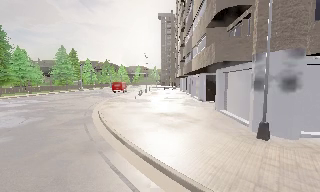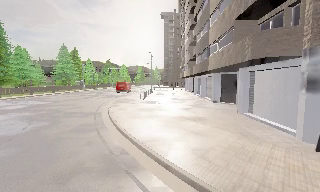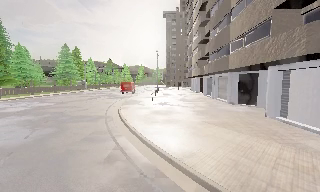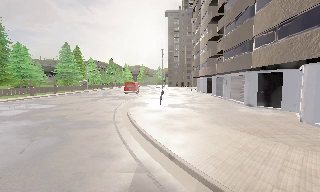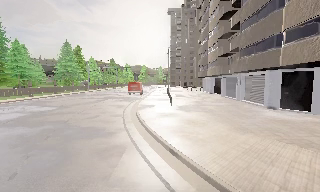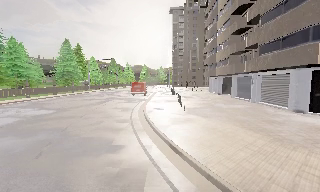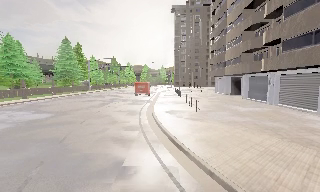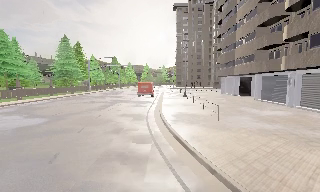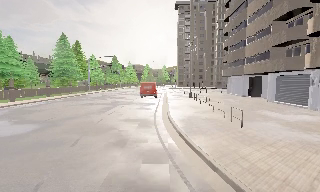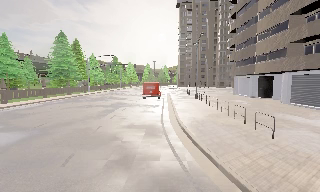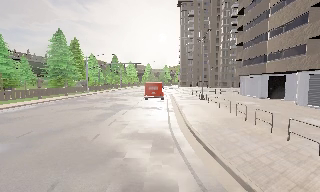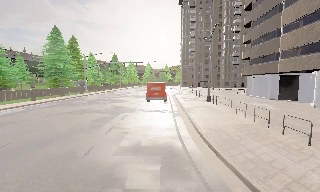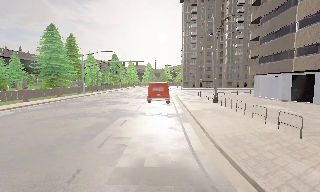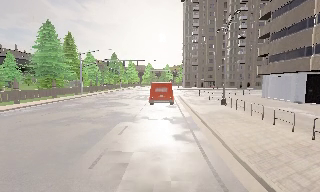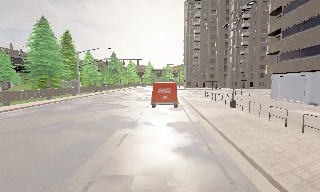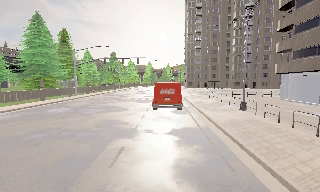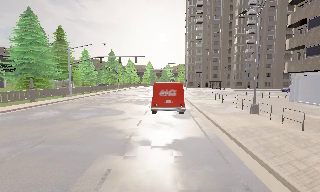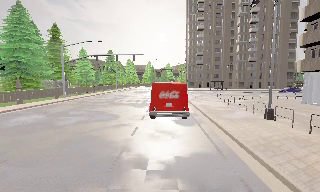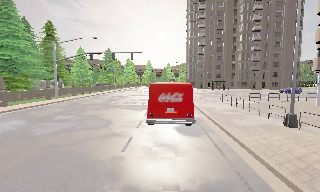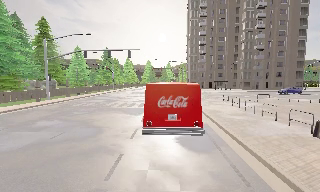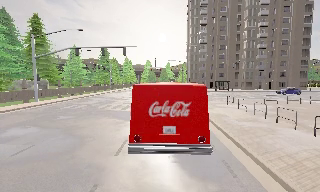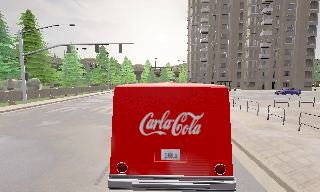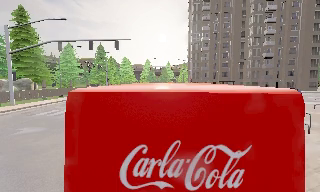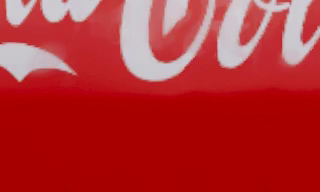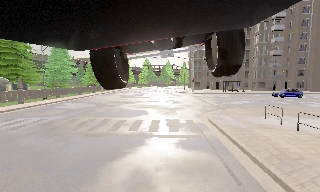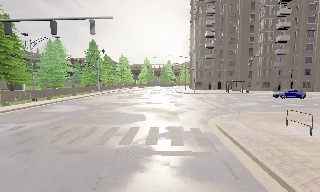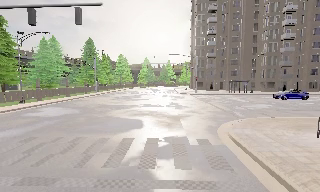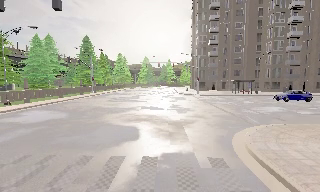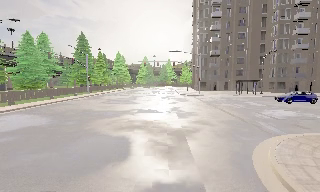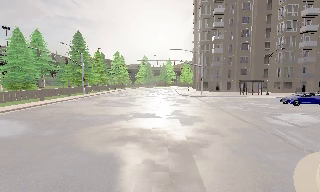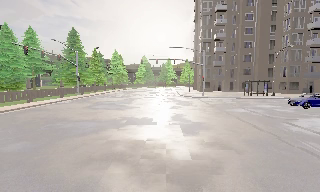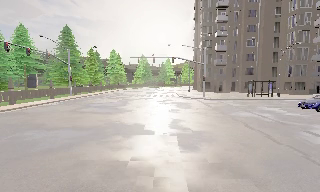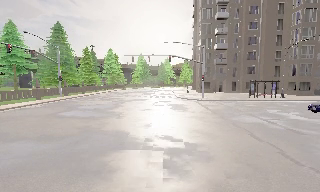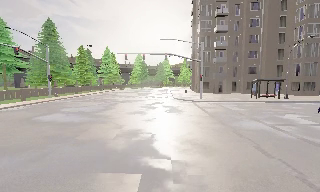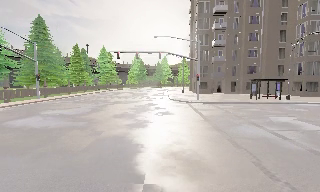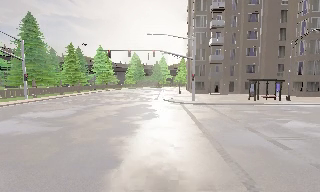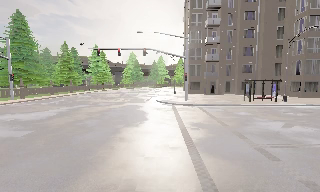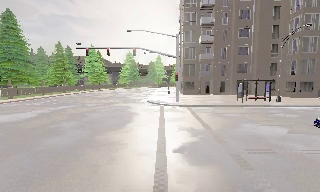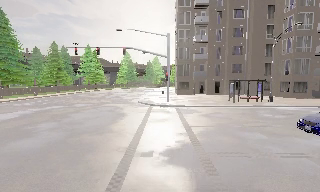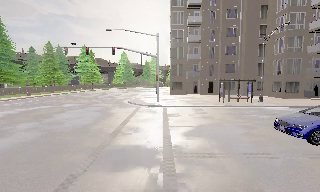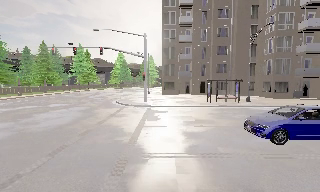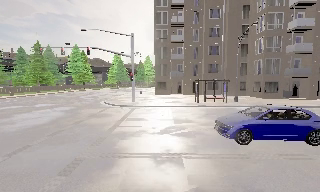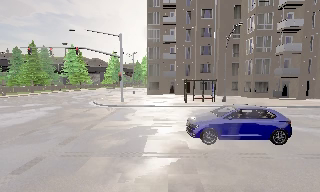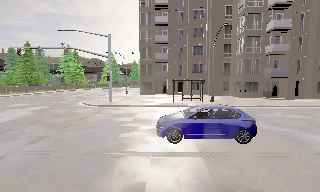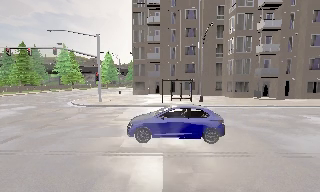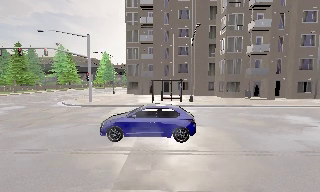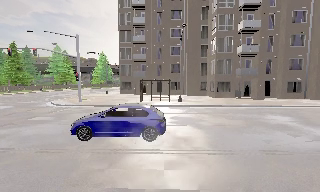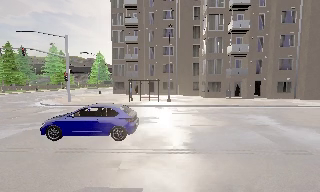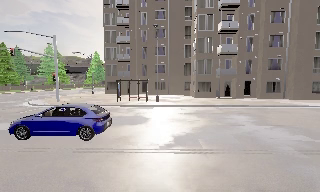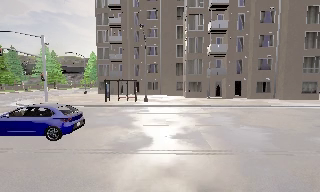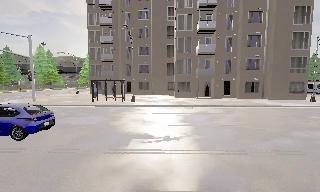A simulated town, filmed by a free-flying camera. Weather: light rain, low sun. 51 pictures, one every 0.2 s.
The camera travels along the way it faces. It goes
forward.
0.0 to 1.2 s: The camera travels forward and to its left, about 11 m, so what stands in front looms larger.
1.2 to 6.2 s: The camera travels forward, about 40 m, so what stands in front looms larger.
6.2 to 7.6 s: The camera travels forward and to its right, about 9 m, so what stands in front looms larger.
7.6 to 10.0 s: The camera travels to its right, about 16 m, so close, fixed things drift to the left.
The film runs forward here.
